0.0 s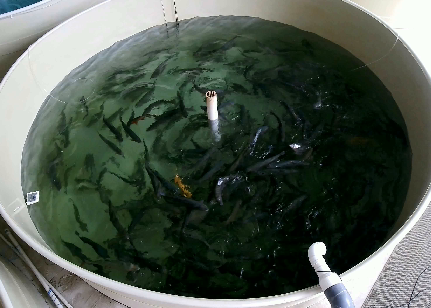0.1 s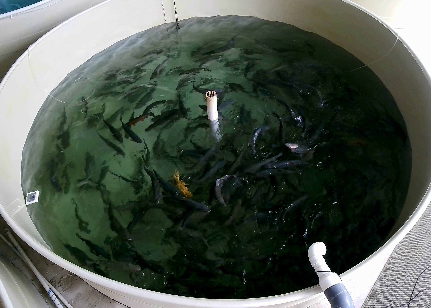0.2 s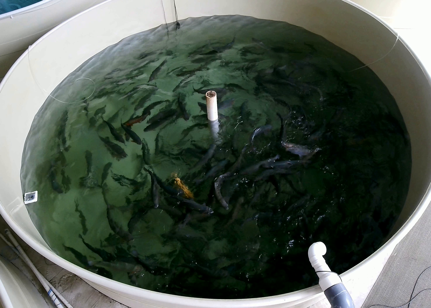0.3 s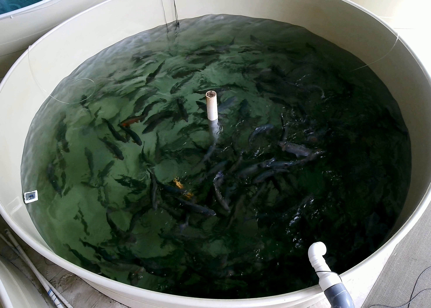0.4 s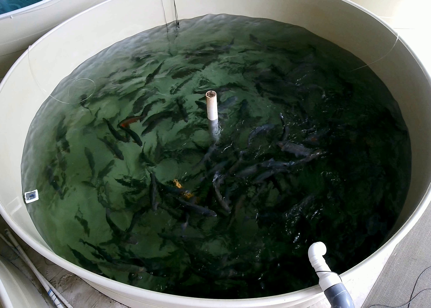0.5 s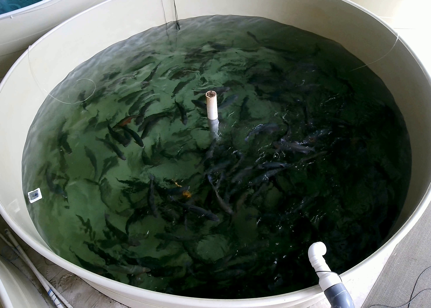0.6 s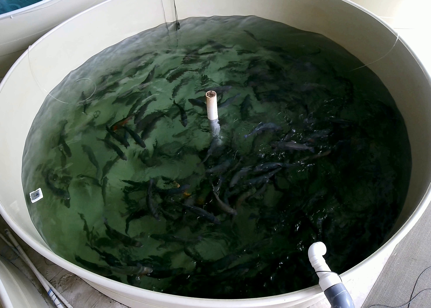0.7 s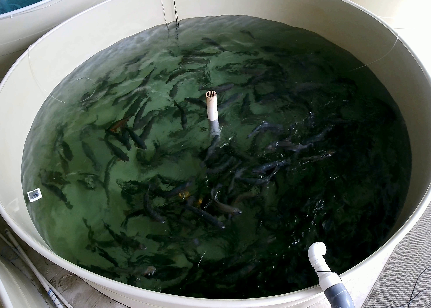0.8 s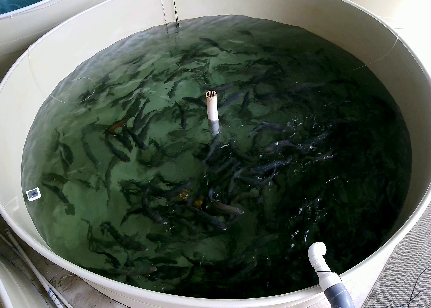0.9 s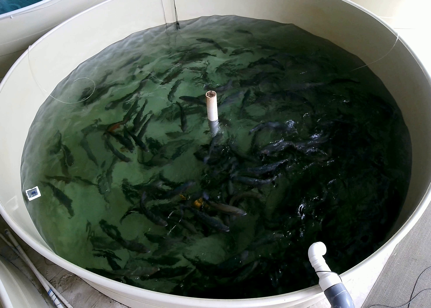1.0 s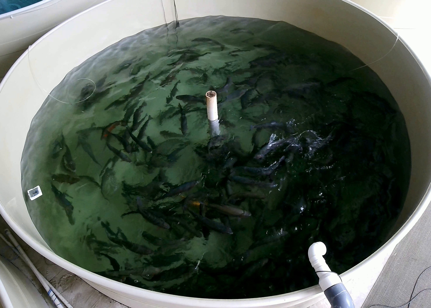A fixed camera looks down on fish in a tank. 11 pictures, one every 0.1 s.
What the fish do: Foraging.
